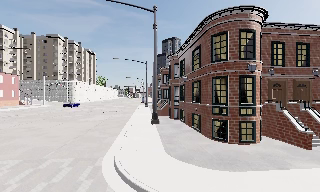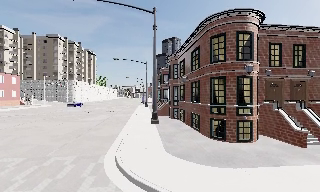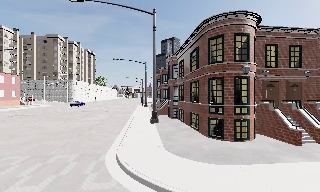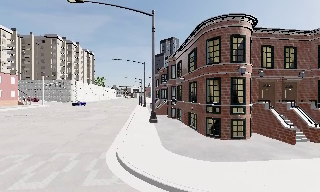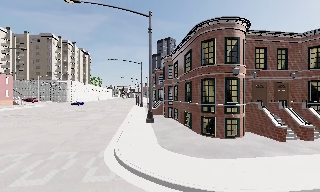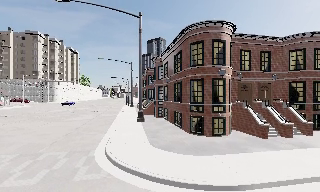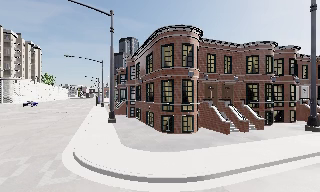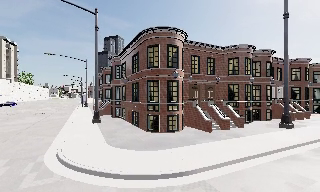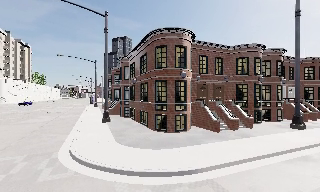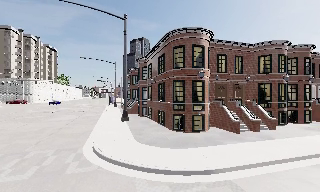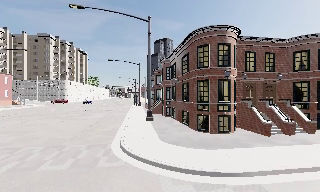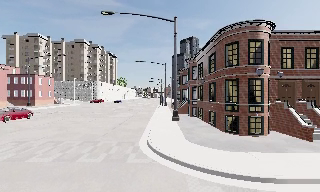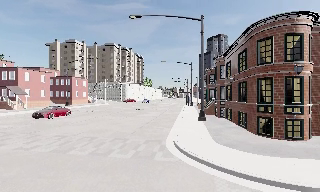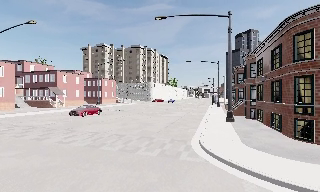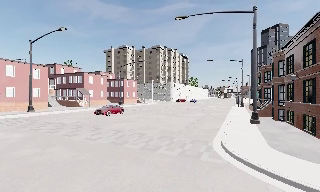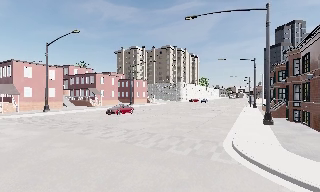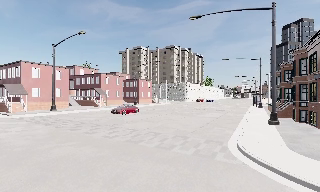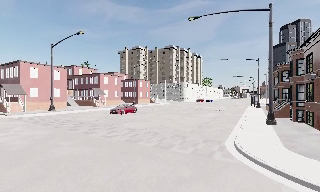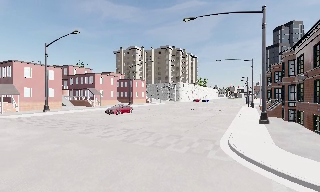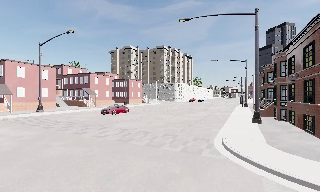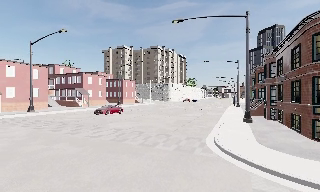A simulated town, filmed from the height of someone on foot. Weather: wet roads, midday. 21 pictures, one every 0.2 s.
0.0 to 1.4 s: The camera swings to its right by about 20 degrees, and the scene slides to the left. It travels backward, about 1.5 m, so what stands in front gets smaller.
1.4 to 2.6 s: The camera swings to its left by about 45 degrees, and the scene slides to the right. It travels backward, about 0.5 m.
2.6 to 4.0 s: The camera travels backward, about 1 m, so what stands in front gets smaller.
The film runs backward here.
